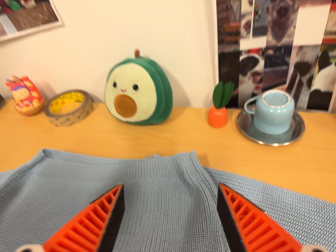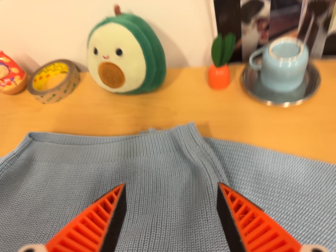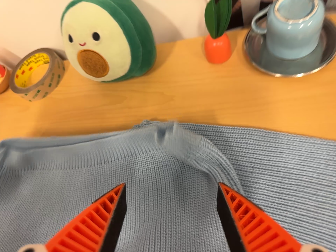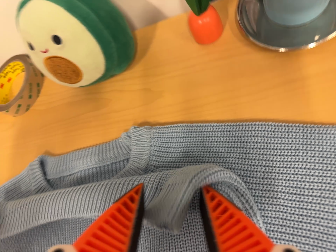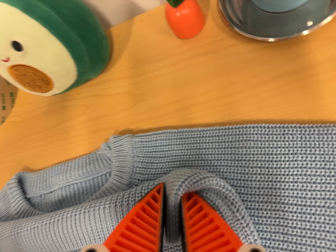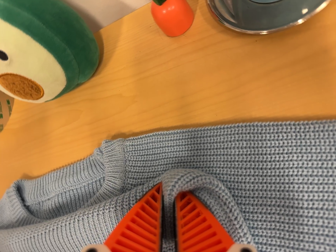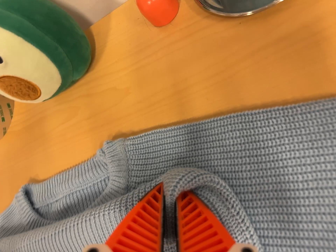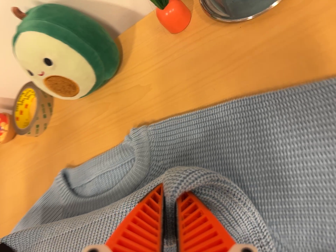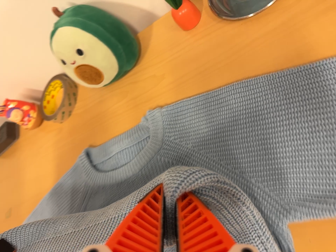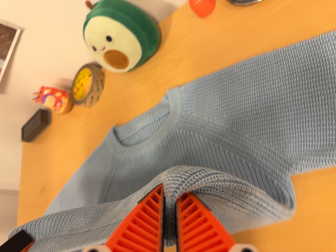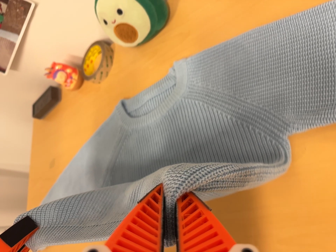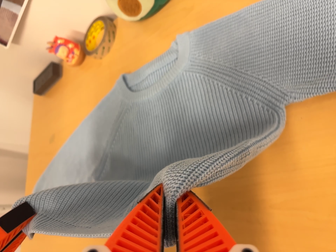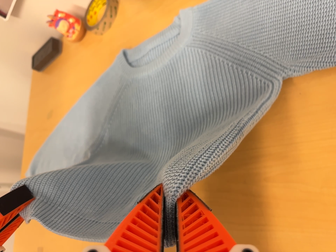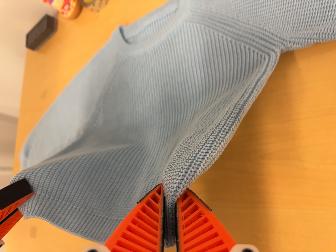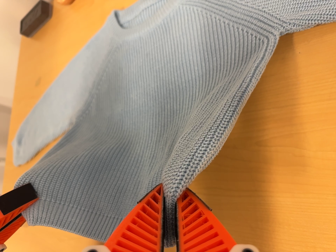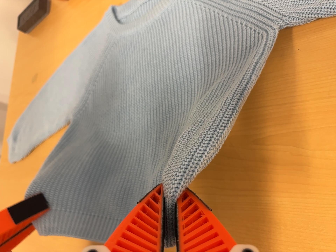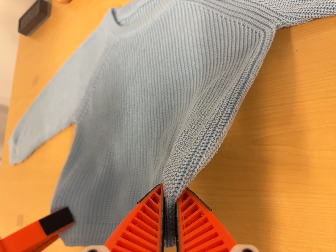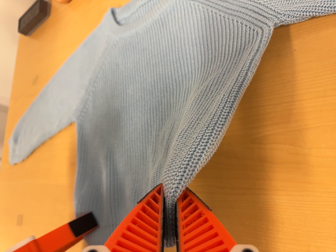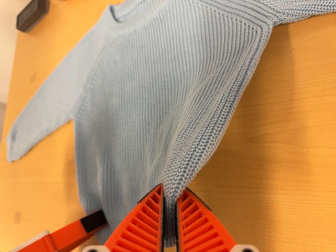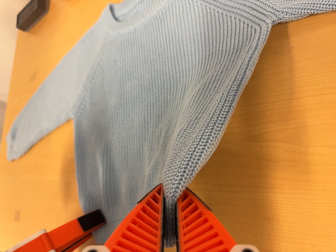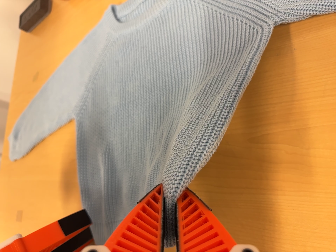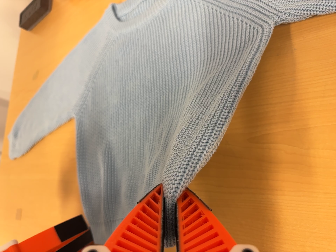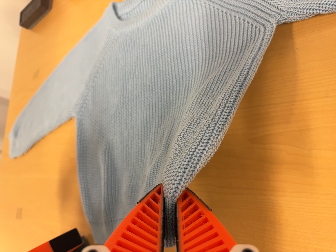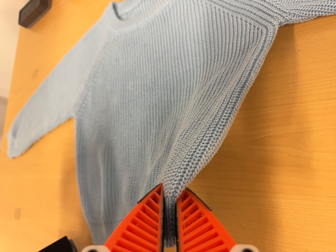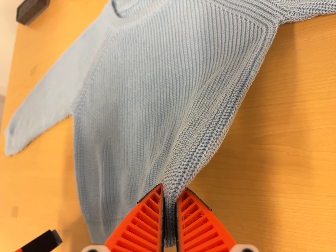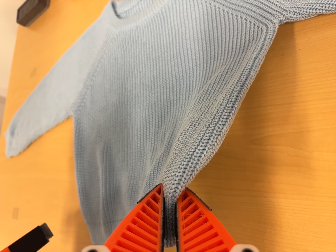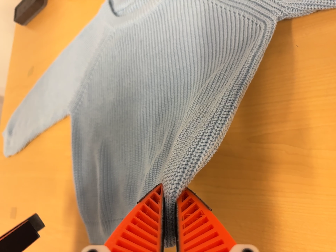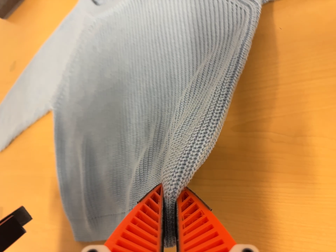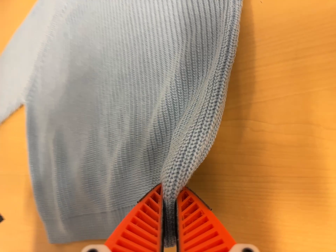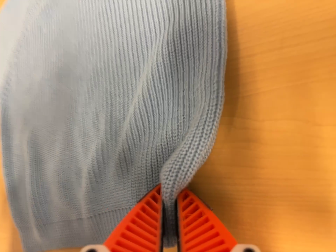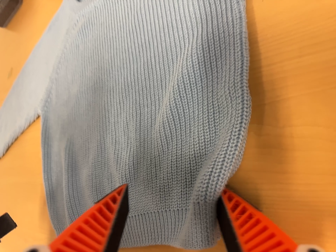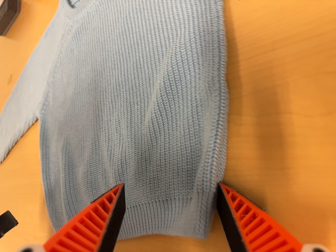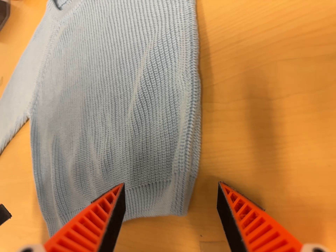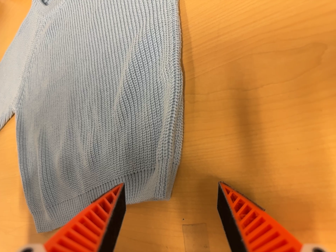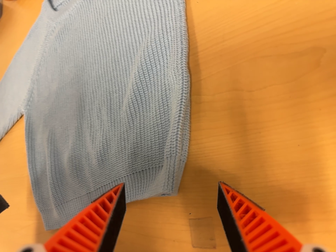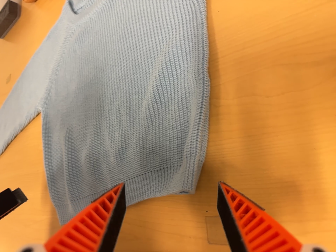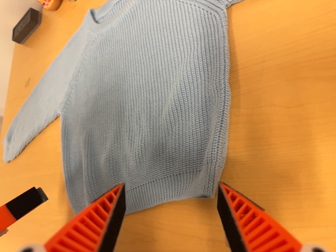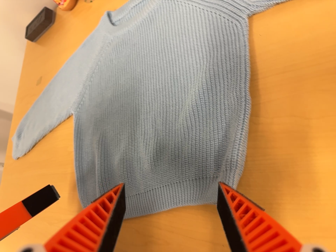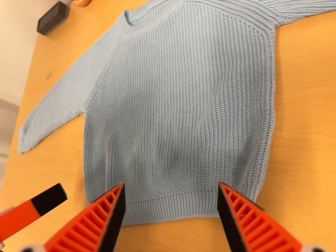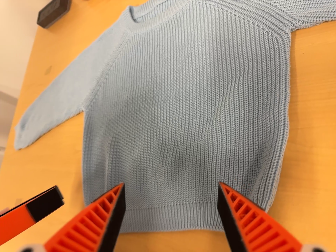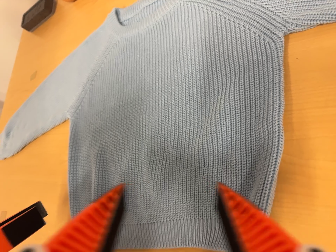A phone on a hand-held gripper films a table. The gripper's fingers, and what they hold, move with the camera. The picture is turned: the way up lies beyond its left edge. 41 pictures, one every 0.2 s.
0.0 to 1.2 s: The camera pans to its left by about 10 degrees. It travels forward, toward the top of its view and to its right, about 24 cm, so what stands in front looms larger. Its aim tips toward the bottom of its view by about 30 degrees. It rolls about its line of sight by about 35 degrees, and the scene rotates counterclockwise.
1.2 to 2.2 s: The scene slides to the right, as the camera pans about 10 degrees to its left. It travels backward and toward the bottom of its view, about 24 cm, so what stands in front gets smaller.
2.2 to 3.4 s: The camera travels toward the bottom of its view, about 7 cm, so close, fixed things drift upward.
3.4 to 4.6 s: The camera keeps its place and its aim.
4.6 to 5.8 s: The camera travels forward and to its right, about 9 cm, so what stands in front looms larger.
5.8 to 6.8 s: The camera travels backward and toward the bottom of its view, about 9 cm, so what stands in front gets smaller.
6.8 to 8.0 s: The camera travels to its left, about 9 cm, so close, fixed things drift to the right. It rolls about its line of sight by about 10 degrees, and the scene rotates clockwise.
The film runs backward here.
